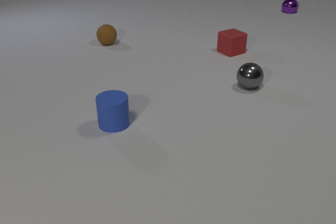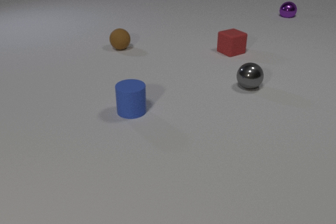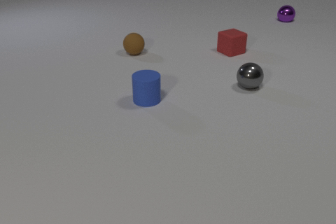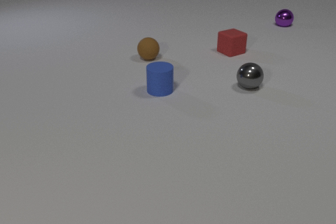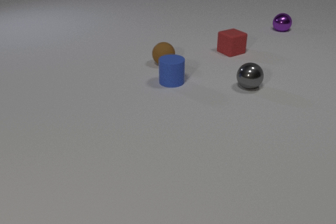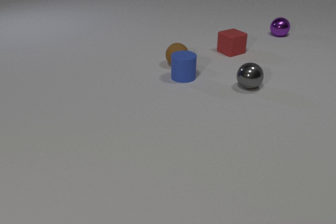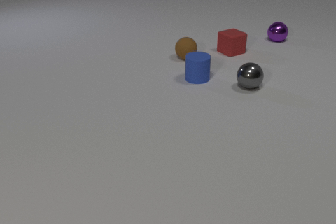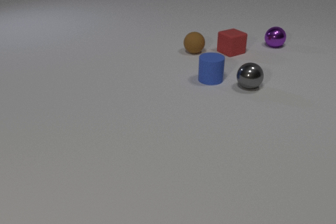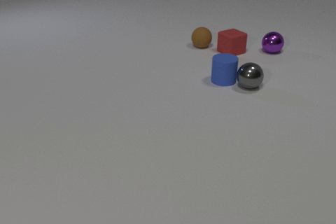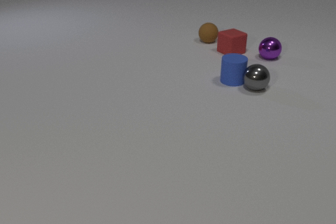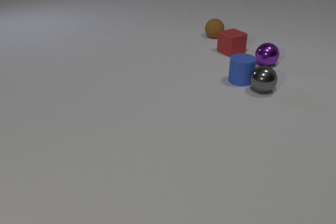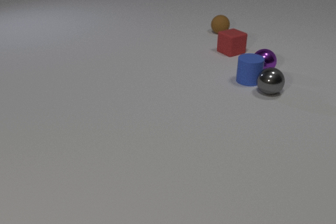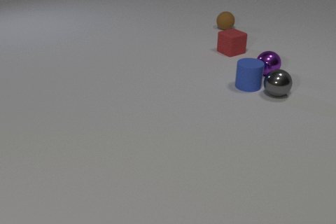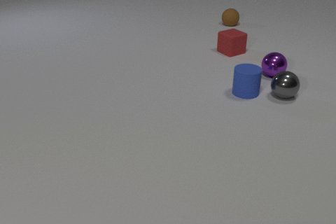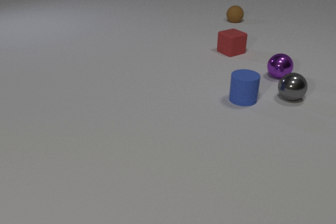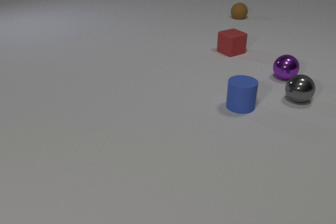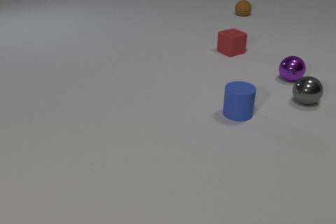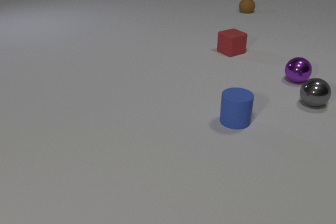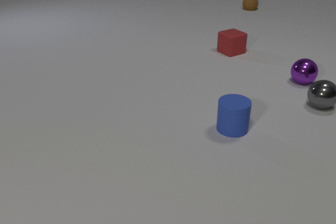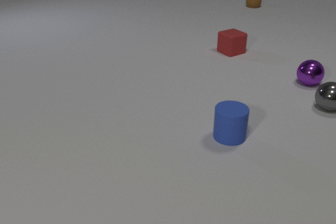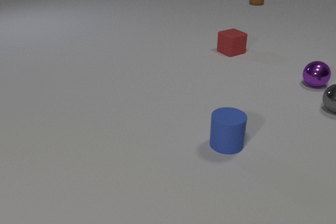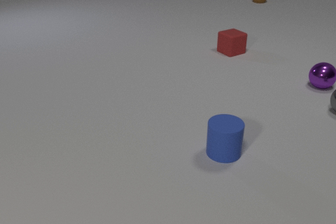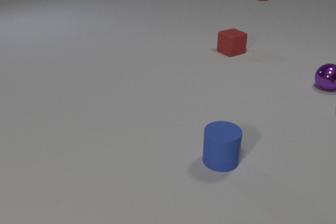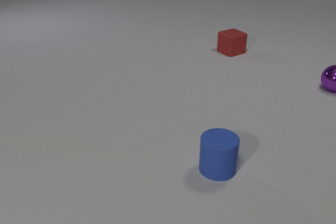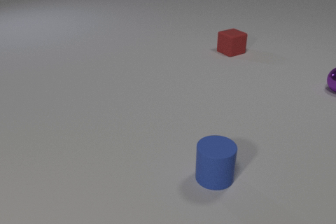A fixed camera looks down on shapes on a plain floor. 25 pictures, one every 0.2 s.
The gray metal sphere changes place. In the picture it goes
to the right.
The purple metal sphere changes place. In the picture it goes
toward the camera.
0.0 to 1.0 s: The brown rubber sphere rolls to the right and toward the camera. The blue rubber cylinder slides away from the camera and to the right. The purple metal sphere rolls toward the camera. The brown rubber sphere and the blue rubber cylinder collide.
1.0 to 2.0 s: The brown rubber sphere rolls away from the camera and to the right. The blue rubber cylinder slides to the right. The gray metal sphere rolls to the right. The purple metal sphere rolls toward the camera. The blue rubber cylinder and the gray metal sphere collide.
2.0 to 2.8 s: The brown rubber sphere rolls away from the camera. The blue rubber cylinder slides toward the camera. The gray metal sphere rolls to the right. The purple metal sphere rolls toward the camera and to the right. The blue rubber cylinder and the purple metal sphere collide.
2.8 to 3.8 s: The brown rubber sphere rolls away from the camera. The blue rubber cylinder slides toward the camera. The gray metal sphere rolls to the right. The purple metal sphere rolls to the right.
3.8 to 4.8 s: The brown rubber sphere rolls away from the camera, leaves at the top edge. The blue rubber cylinder slides toward the camera. The gray metal sphere rolls to the right, leaves at the right edge. The purple metal sphere rolls to the right.
How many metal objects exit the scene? 1.
What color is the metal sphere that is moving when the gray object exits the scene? purple.
What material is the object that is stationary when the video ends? rubber.
